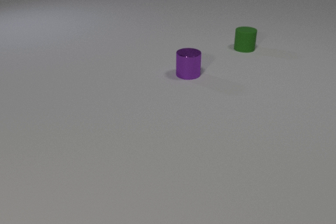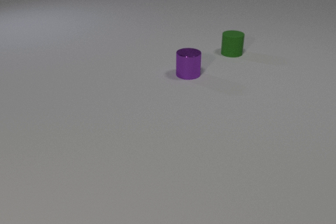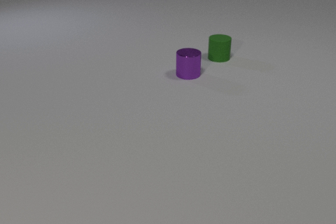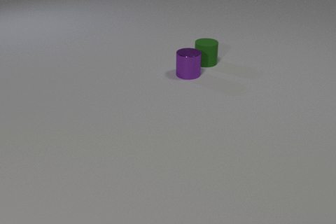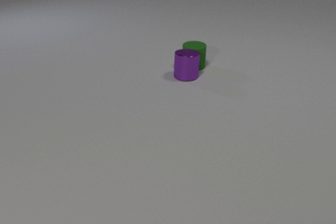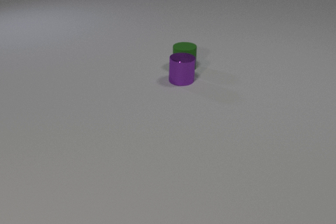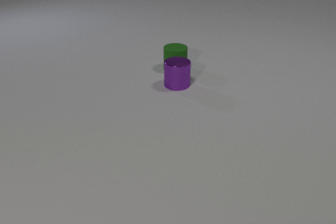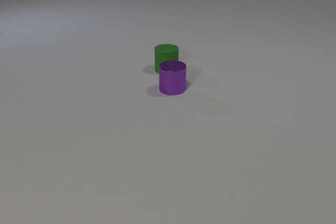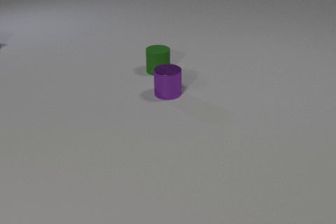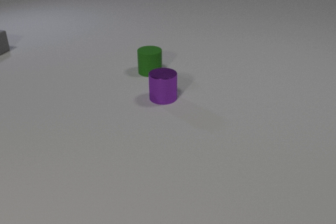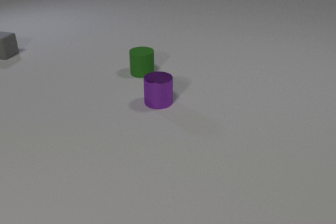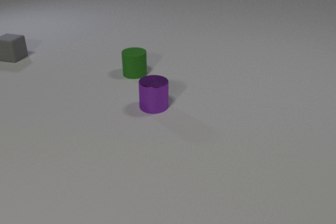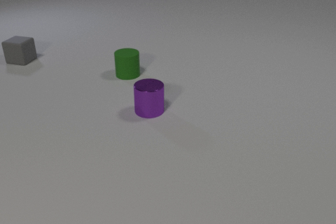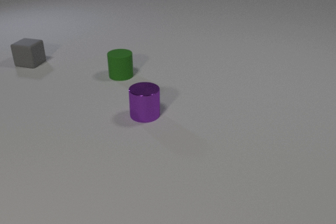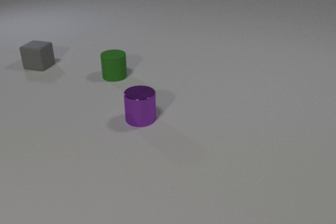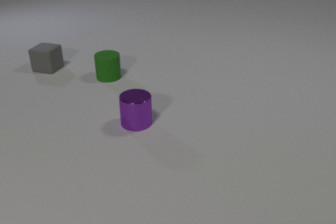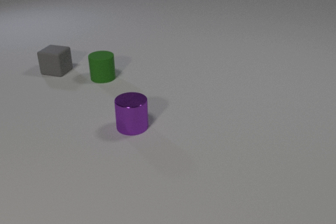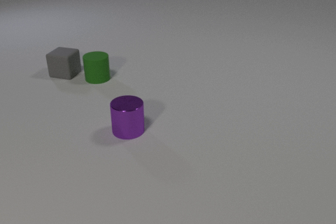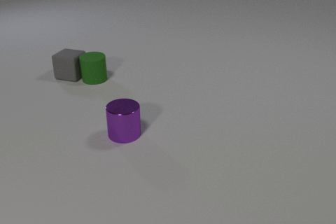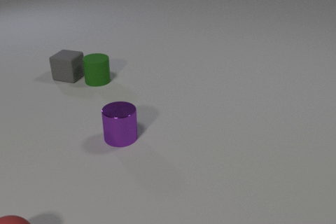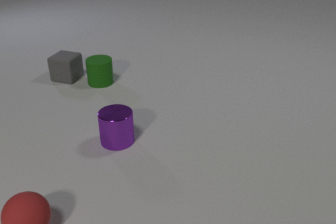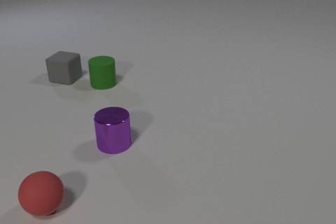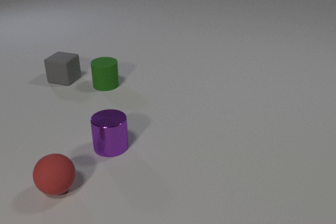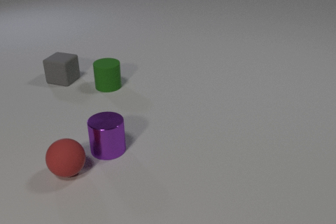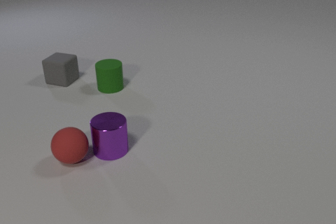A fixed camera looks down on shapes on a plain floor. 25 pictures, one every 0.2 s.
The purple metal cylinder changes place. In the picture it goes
toward the camera.
The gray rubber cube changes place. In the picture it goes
toward the camera.
0.0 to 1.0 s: The green rubber cylinder slides to the left and toward the camera. The purple metal cylinder slides toward the camera and to the left. The green rubber cylinder and the purple metal cylinder collide.
1.0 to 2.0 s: The green rubber cylinder slides to the left. The purple metal cylinder slides toward the camera and to the left. The gray rubber cube comes in at the left edge, slides toward the camera and to the right.
2.0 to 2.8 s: The green rubber cylinder slides to the left. The purple metal cylinder slides toward the camera and to the left. The gray rubber cube slides toward the camera and to the right.
2.8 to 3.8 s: The green rubber cylinder slides to the left and toward the camera. The purple metal cylinder slides toward the camera and to the left. The gray rubber cube slides toward the camera and to the right. The red rubber sphere comes in at the bottom edge. The green rubber cylinder and the gray rubber cube collide.
3.8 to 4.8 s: The green rubber cylinder slides toward the camera and to the right. The purple metal cylinder slides toward the camera and to the left. The gray rubber cube slides toward the camera and to the left. The red rubber sphere rolls away from the camera and to the right. The purple metal cylinder and the red rubber sphere collide.
Are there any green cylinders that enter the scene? no.
What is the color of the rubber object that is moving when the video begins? green.
How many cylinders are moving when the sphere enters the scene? 2.
